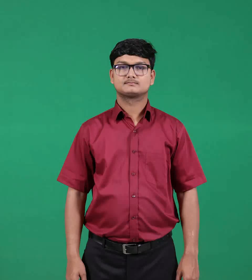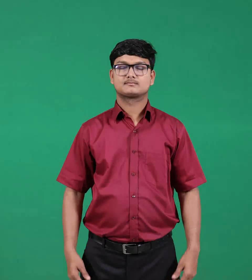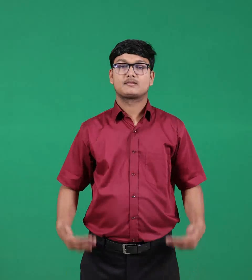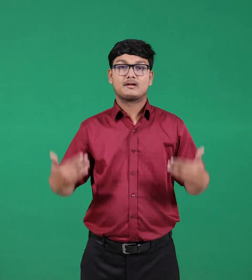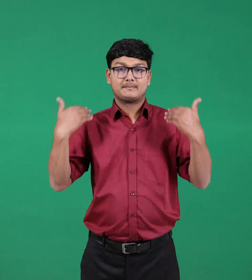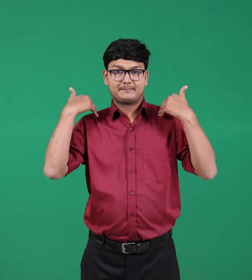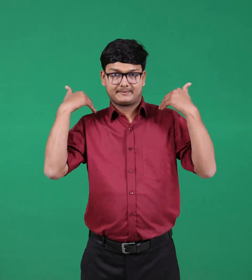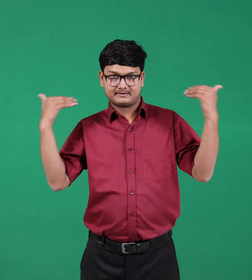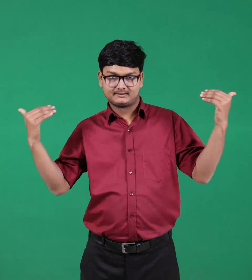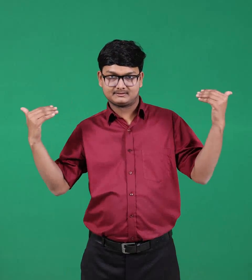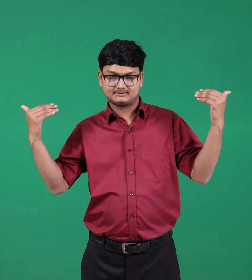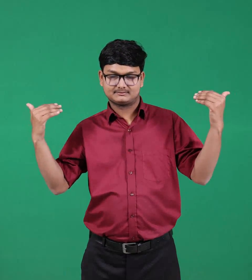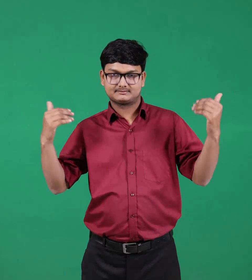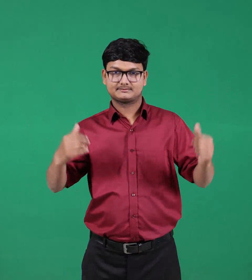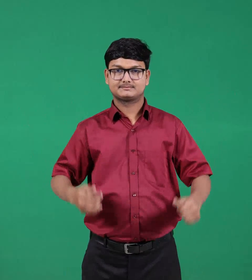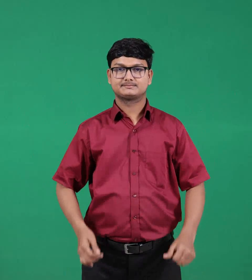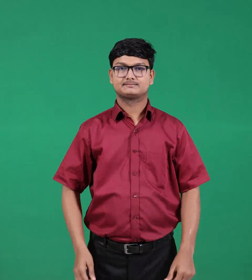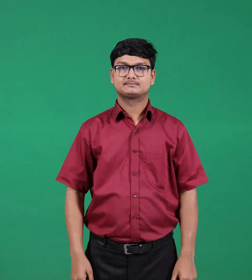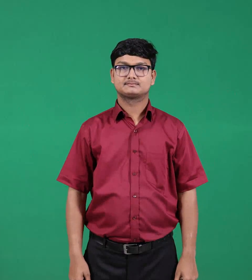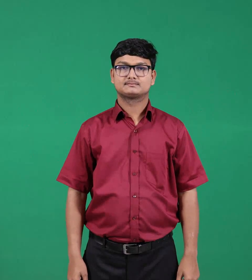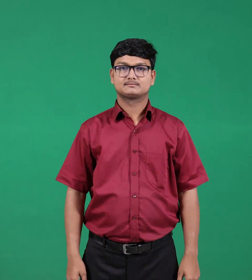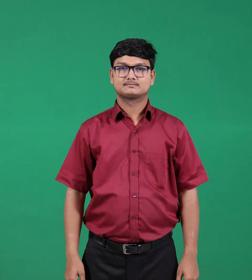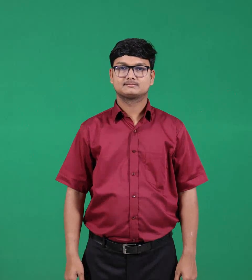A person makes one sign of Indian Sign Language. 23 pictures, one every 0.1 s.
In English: angel
